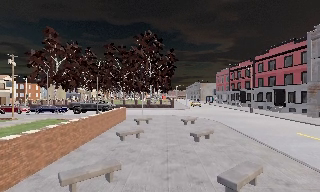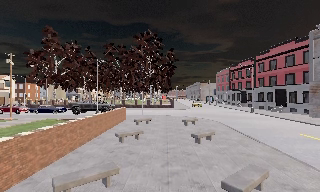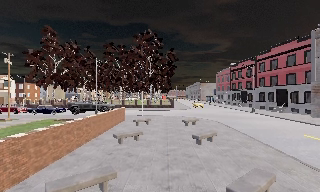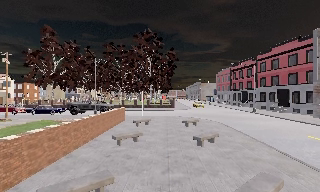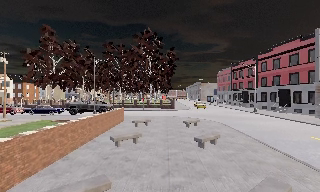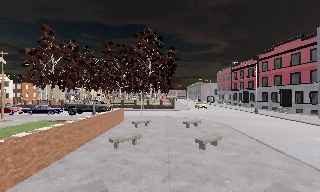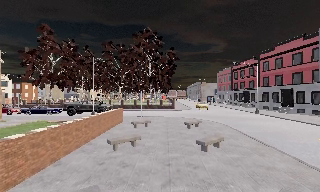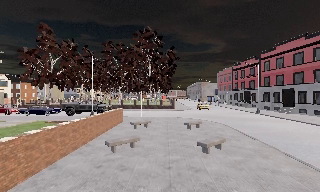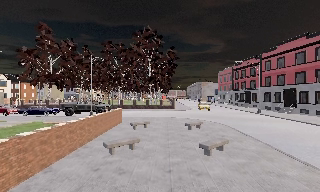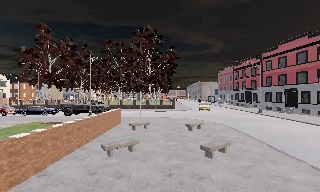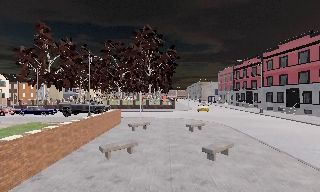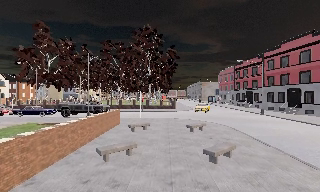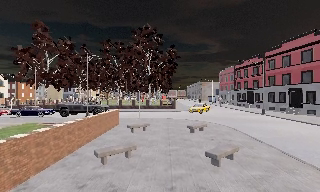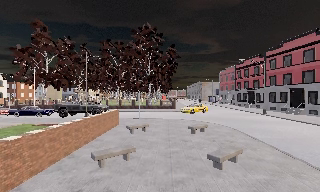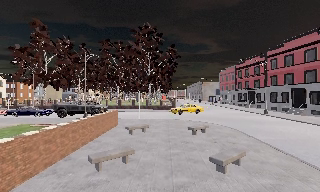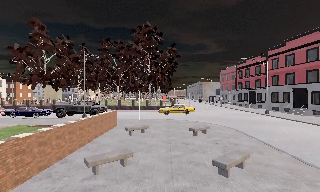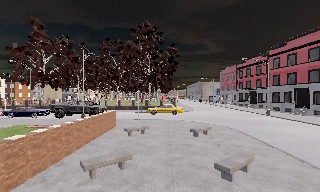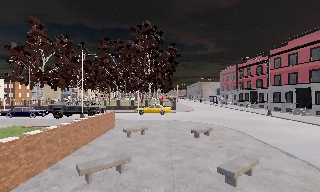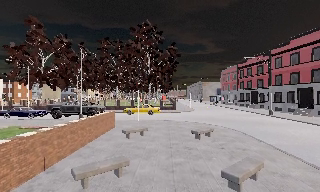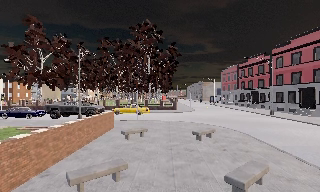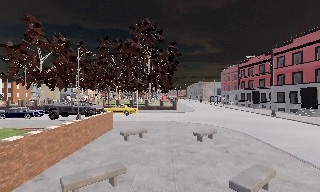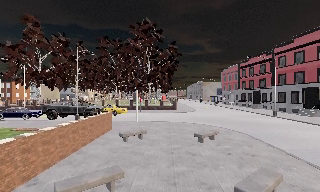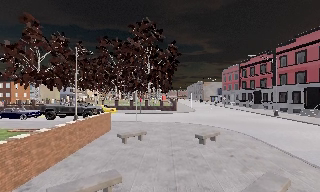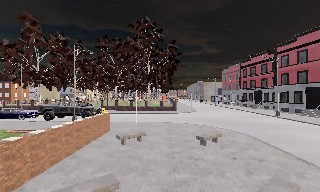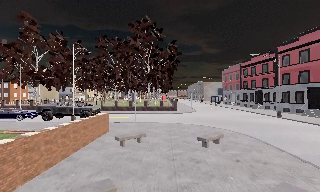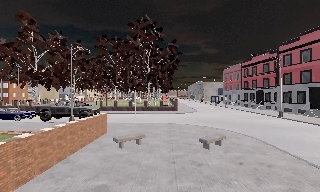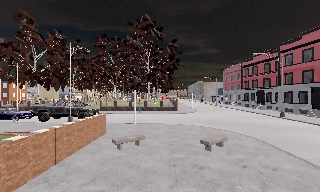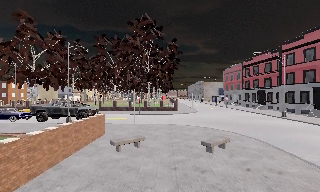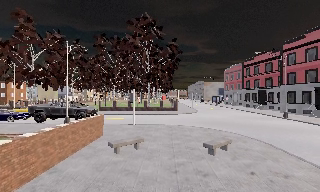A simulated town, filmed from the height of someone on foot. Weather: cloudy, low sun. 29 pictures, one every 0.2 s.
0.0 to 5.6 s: The camera travels forward, about 7 m, so what stands in front looms larger.
The film runs forward here.
